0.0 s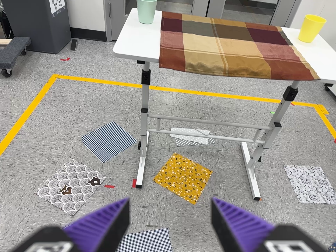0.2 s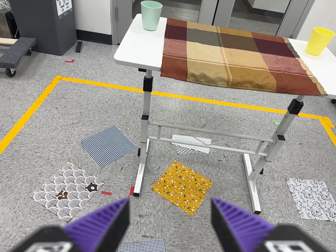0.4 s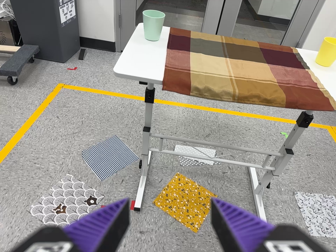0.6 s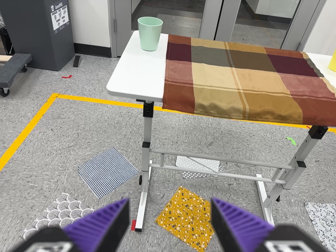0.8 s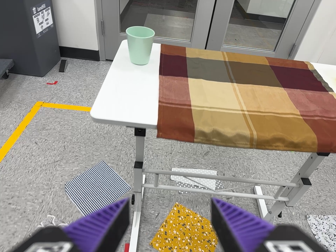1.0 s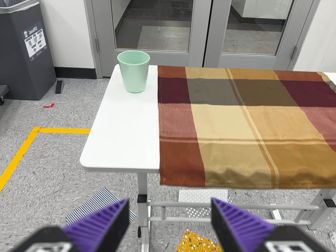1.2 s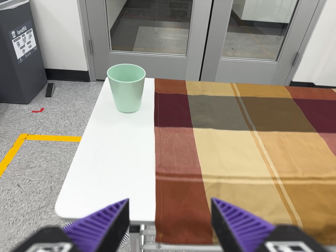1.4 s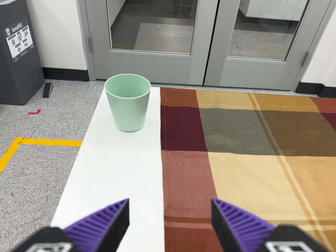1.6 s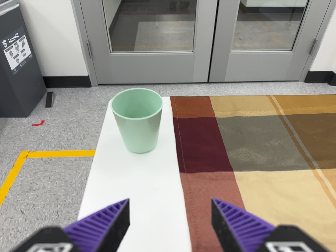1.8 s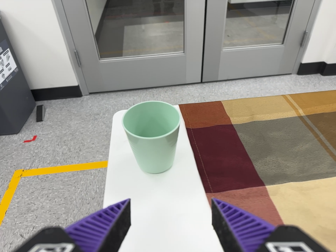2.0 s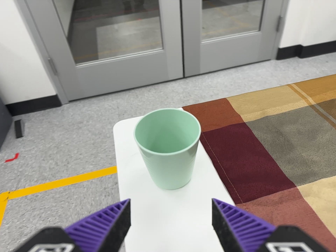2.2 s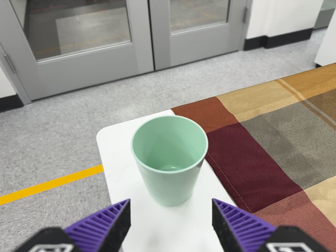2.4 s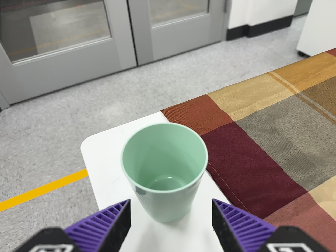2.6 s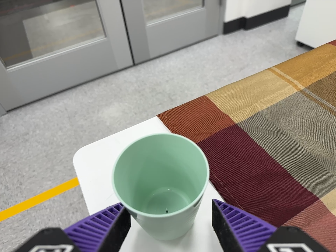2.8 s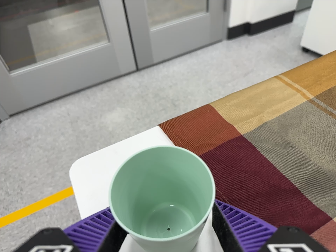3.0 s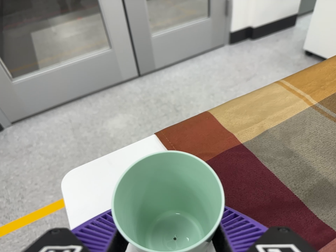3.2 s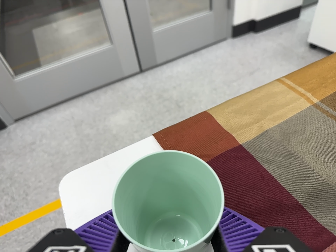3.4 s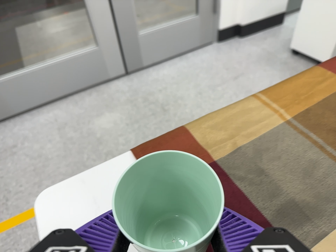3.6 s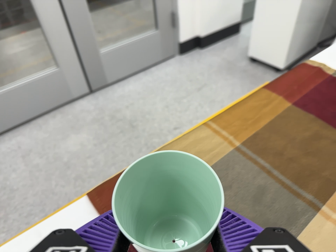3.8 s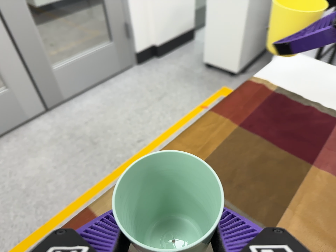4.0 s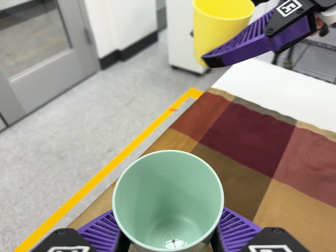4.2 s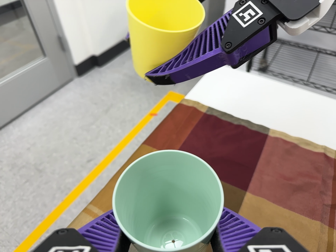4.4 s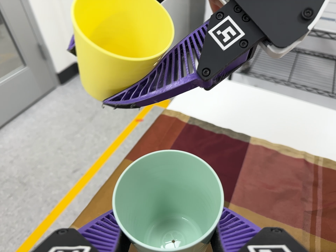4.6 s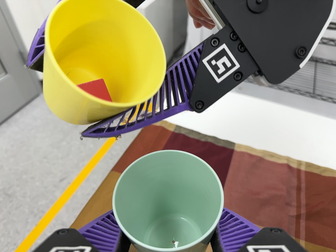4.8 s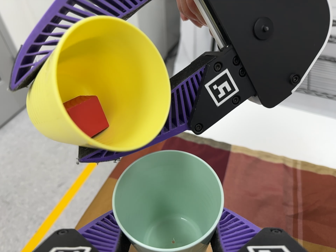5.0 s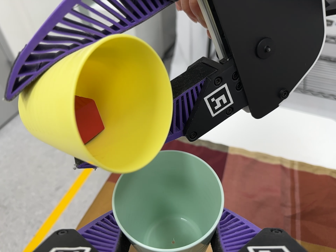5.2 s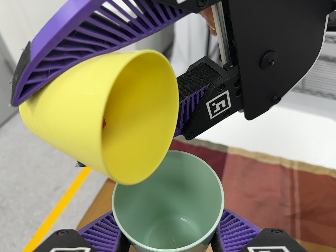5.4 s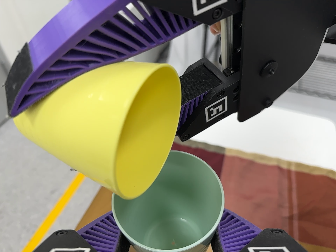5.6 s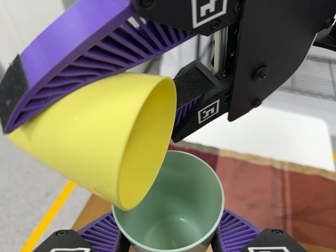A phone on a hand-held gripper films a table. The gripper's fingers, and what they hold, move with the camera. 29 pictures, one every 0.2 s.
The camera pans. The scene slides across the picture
to the left.
The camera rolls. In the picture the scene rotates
counterclockwise.
0.0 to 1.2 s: The camera travels forward and toward the top of its view, about 50 cm, so what stands in front looms larger.
1.2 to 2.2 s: The camera pans to its right by about 10 degrees. It travels forward, to its left and toward the top of its view, about 30 cm, so what stands in front looms larger. It rolls about its line of sight by about 20 degrees, and the scene rotates counterclockwise.
2.2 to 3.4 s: The camera travels forward and toward the top of its view, about 10 cm, so what stands in front looms larger.
3.4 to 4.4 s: The camera pans to its right by about 25 degrees. It travels toward the top of its view and to its right, about 20 cm, so close, fixed things drift downward. It rolls about its line of sight by about 20 degrees, and the scene rotates counterclockwise.
4.4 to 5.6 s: The camera shifts only a little, or ends up much as it began.
The film runs forward here.
